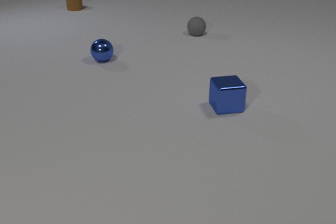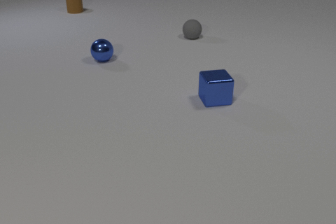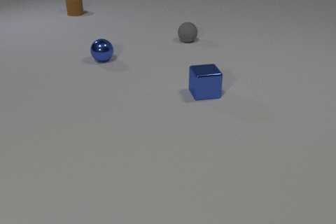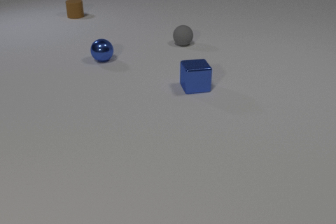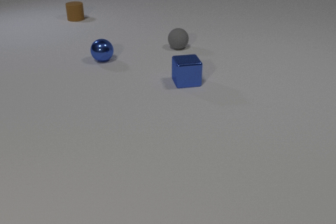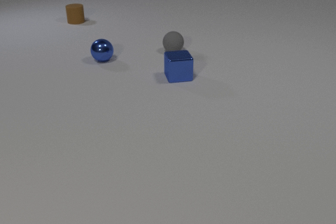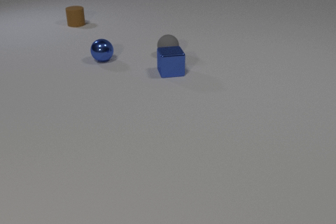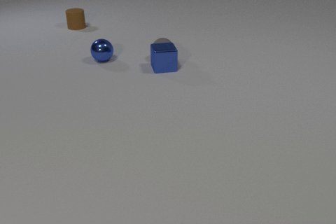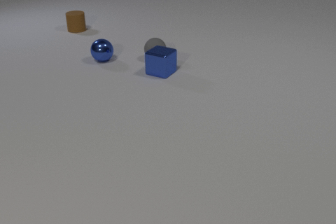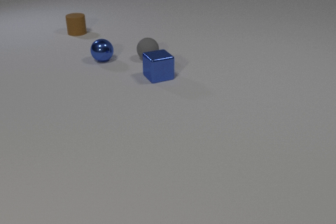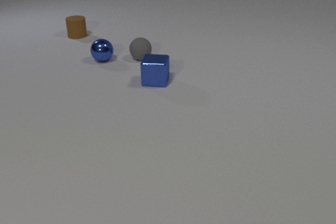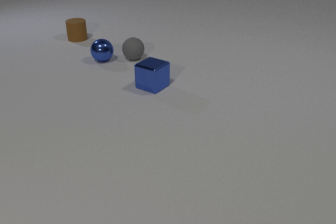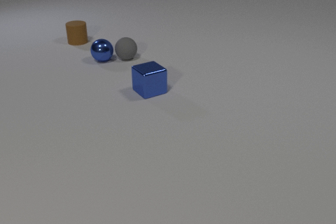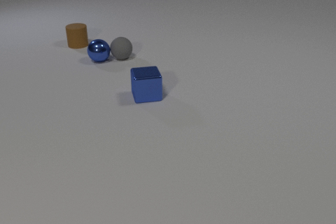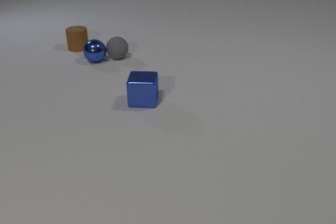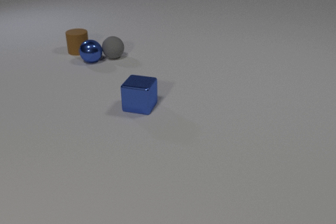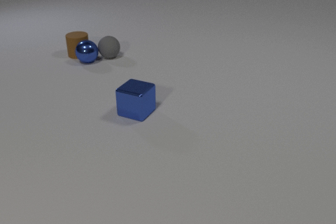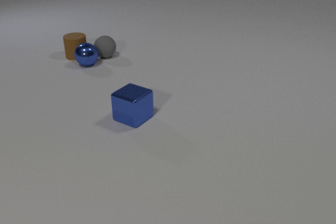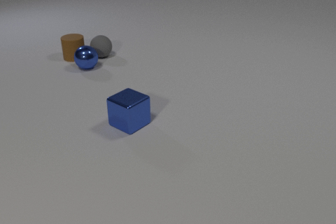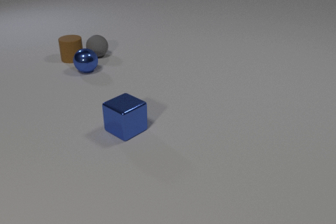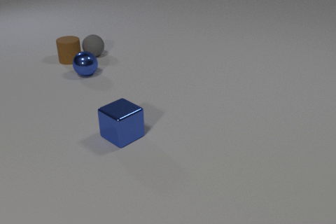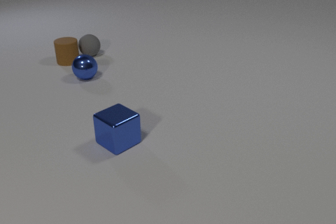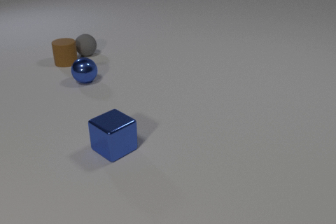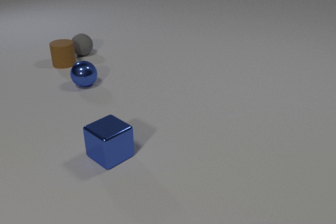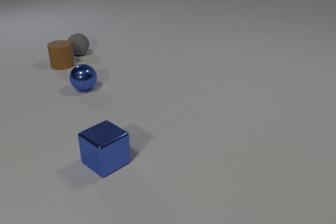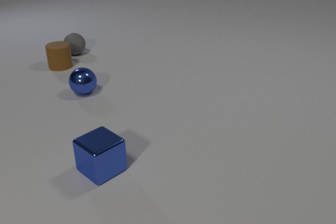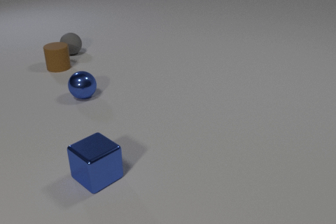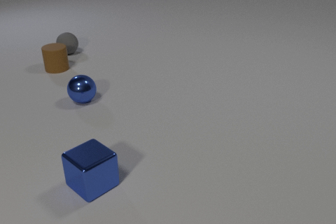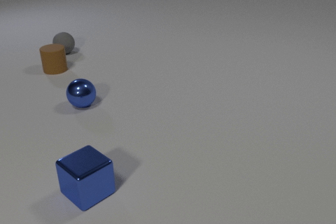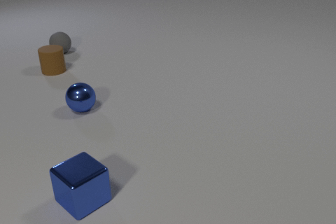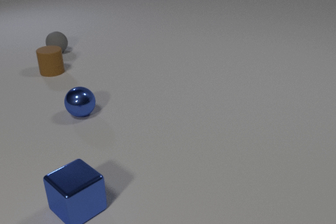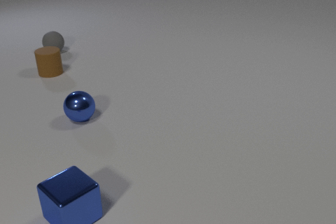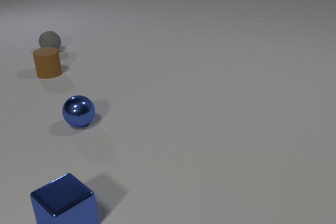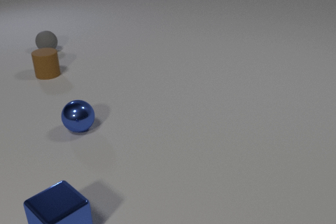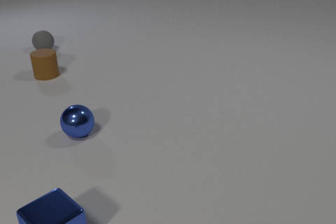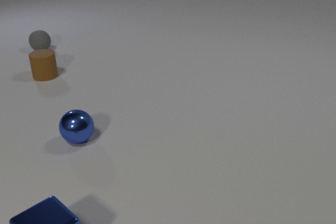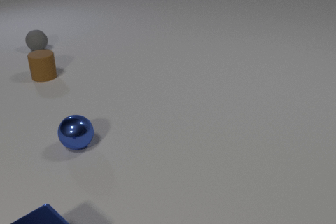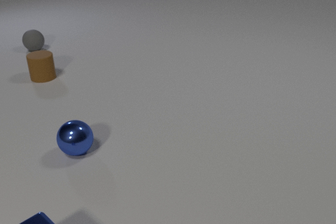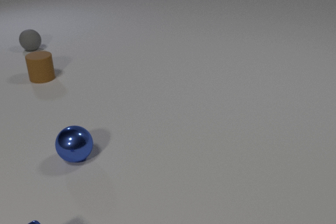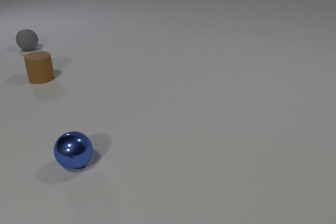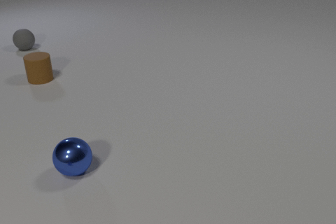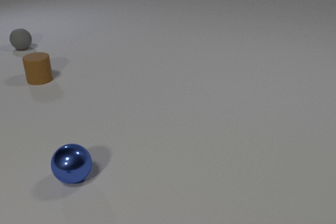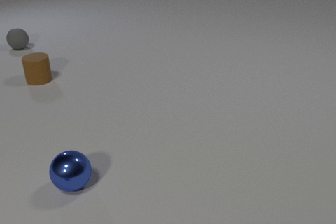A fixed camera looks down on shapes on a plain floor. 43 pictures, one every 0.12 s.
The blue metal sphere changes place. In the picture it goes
toward the camera.
The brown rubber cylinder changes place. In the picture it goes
toward the camera.
0.00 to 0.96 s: The gray rubber sphere rolls toward the camera and to the left. The blue metal cube slides away from the camera and to the left. The brown rubber cylinder slides toward the camera. The gray rubber sphere and the blue metal cube collide.
0.96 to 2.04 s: The gray rubber sphere rolls to the left. The blue metal cube slides toward the camera. The blue metal sphere rolls to the left and toward the camera. The brown rubber cylinder slides toward the camera. The gray rubber sphere and the blue metal sphere collide. The blue metal sphere and the brown rubber cylinder collide.
2.04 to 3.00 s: The gray rubber sphere rolls to the left and away from the camera. The blue metal cube slides toward the camera. The blue metal sphere rolls toward the camera. The brown rubber cylinder slides toward the camera and to the left.
3.00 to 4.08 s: The gray rubber sphere rolls to the left and away from the camera. The blue metal cube slides toward the camera and to the left. The blue metal sphere rolls toward the camera. The brown rubber cylinder slides toward the camera and to the left.
4.08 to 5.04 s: The gray rubber sphere rolls to the left and away from the camera. The blue metal cube slides toward the camera and to the left, leaves at the bottom edge. The blue metal sphere rolls toward the camera. The brown rubber cylinder slides toward the camera and to the left.
What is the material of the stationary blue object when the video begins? metal.
What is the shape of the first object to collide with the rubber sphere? cube.
What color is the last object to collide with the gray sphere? blue.
